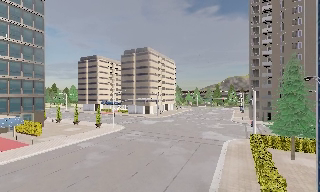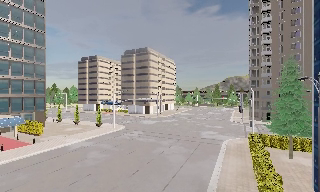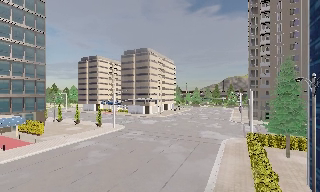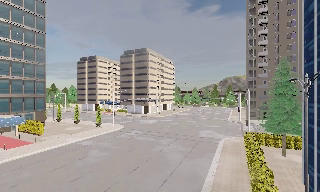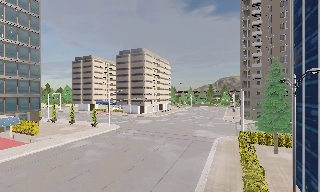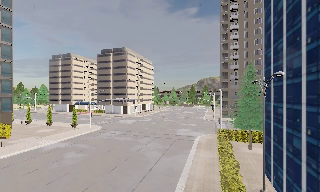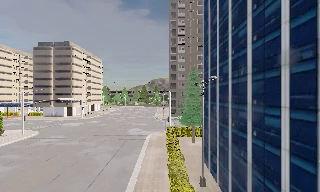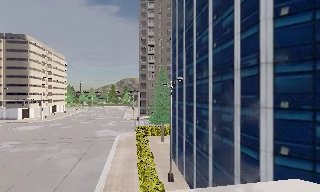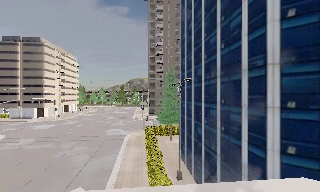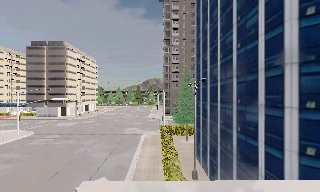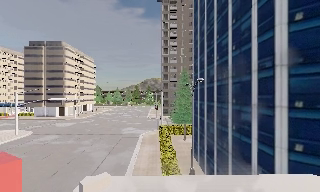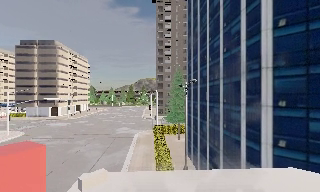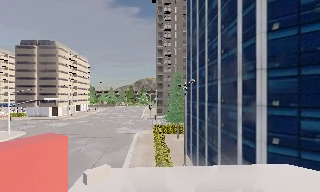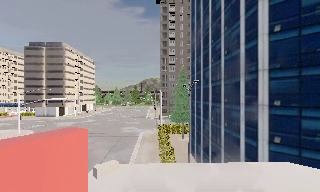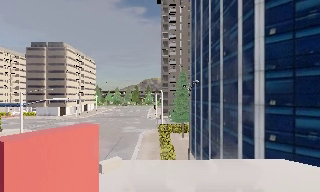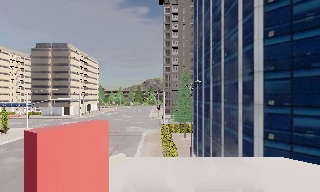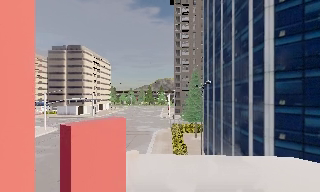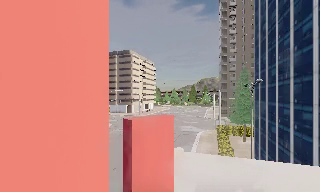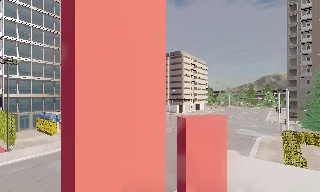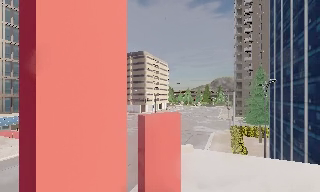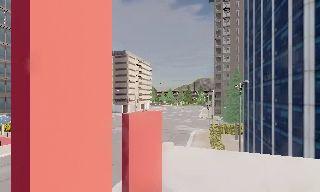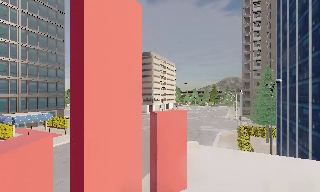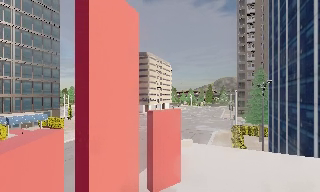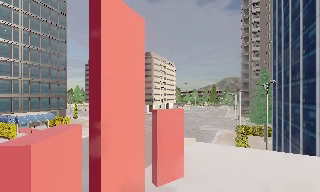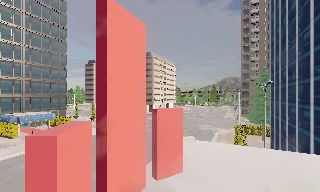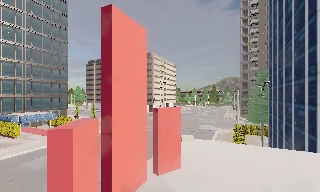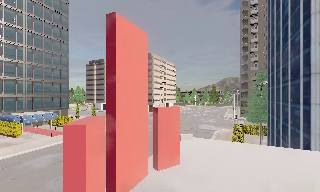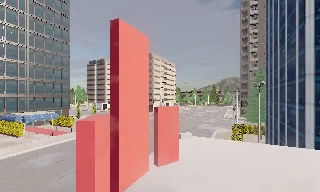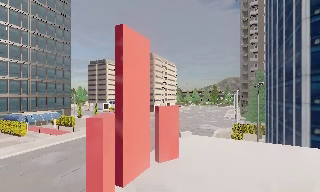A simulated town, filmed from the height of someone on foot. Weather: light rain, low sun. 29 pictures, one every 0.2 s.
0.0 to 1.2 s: The scene slides to the left, as the camera pans about 25 degrees to its right. It travels backward, about 2 m, so what stands in front gets smaller.
1.2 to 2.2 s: The camera travels backward, about 1.5 m, so what stands in front gets smaller.
2.2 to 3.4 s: The camera swings to its left by about 20 degrees, and the scene slides to the right. It travels backward, about 2 m, so what stands in front gets smaller.
3.4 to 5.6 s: The camera travels backward, about 3.5 m, so what stands in front gets smaller.
The film runs backward here.
